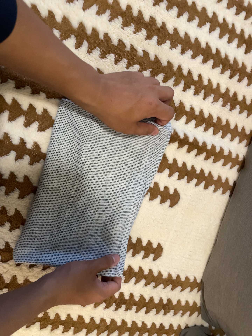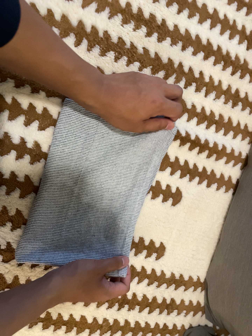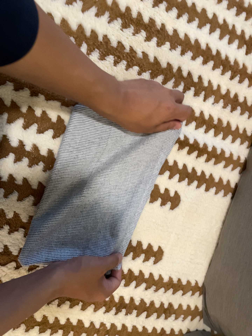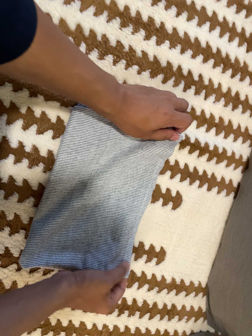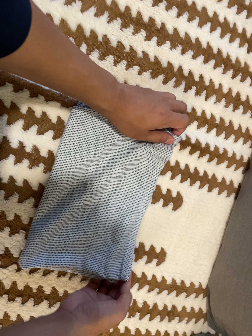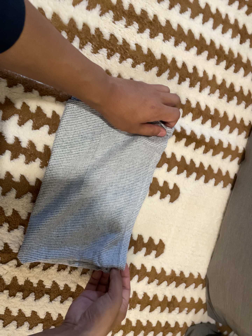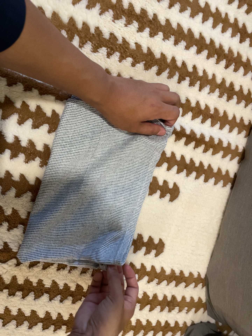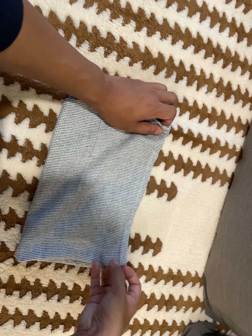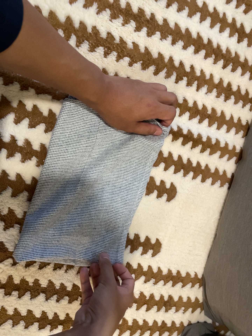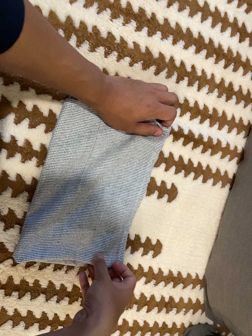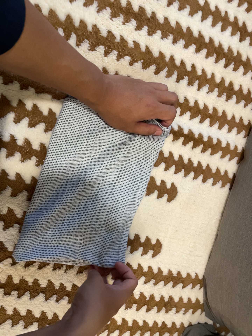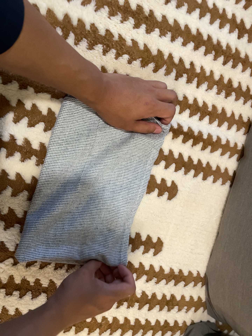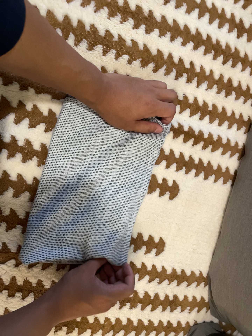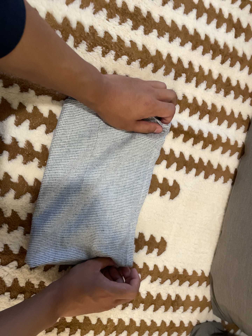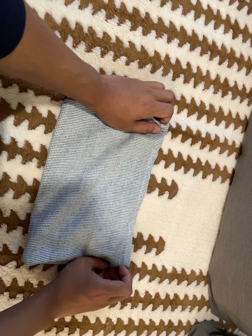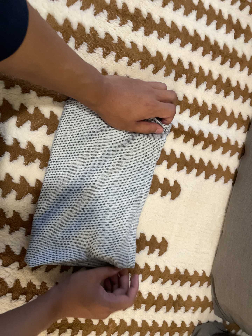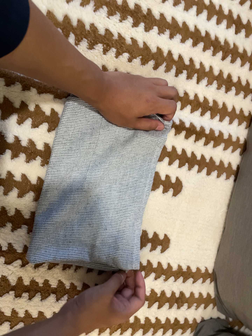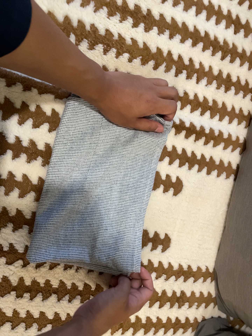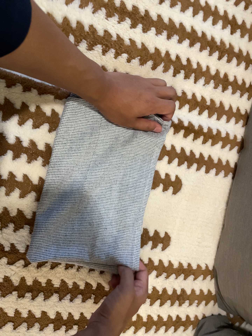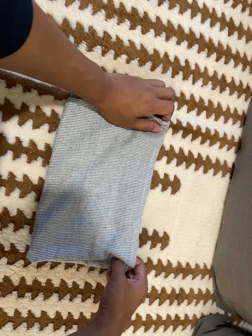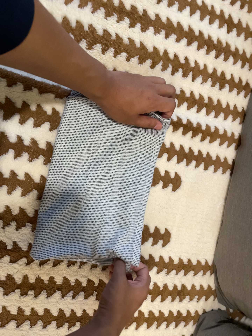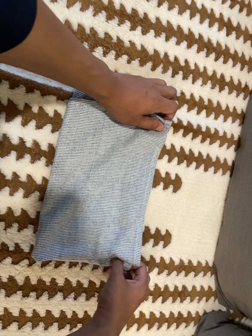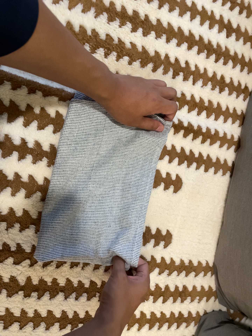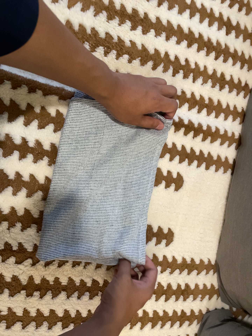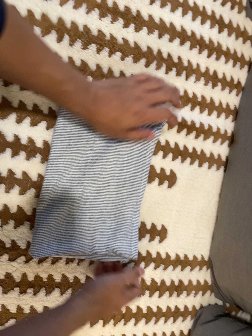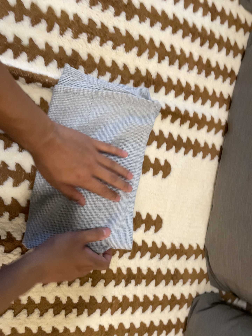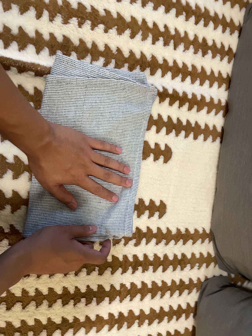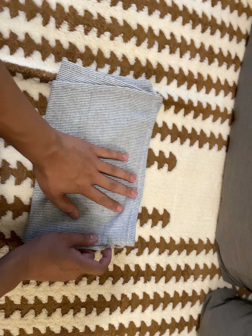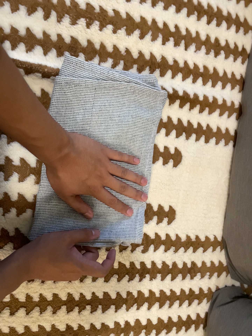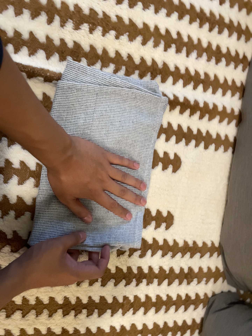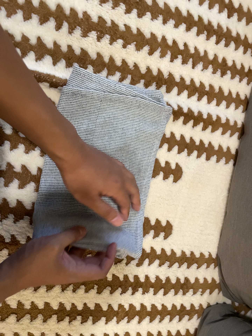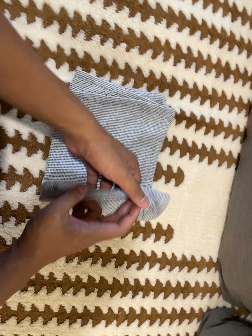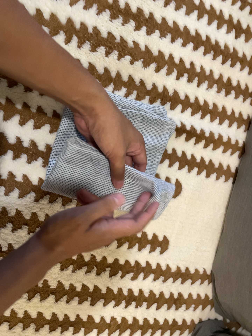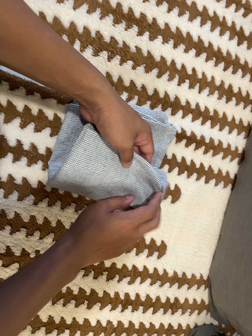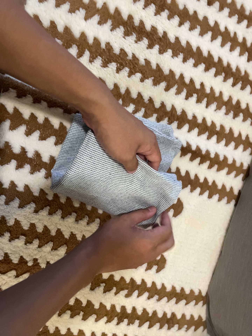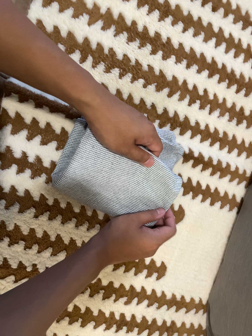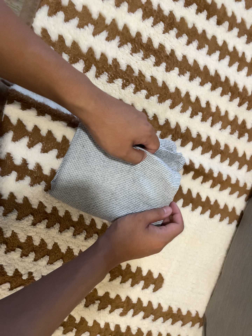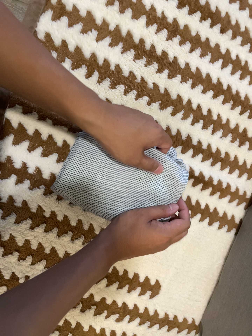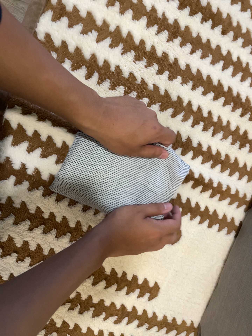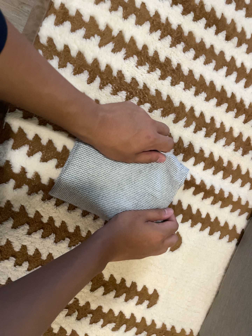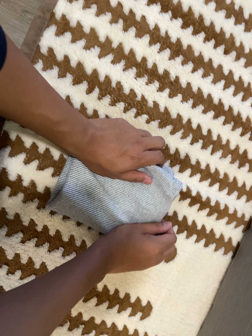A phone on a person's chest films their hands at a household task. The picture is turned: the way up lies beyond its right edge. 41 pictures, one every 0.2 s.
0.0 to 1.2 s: The camera shifts only a little, or ends up much as it began.
1.2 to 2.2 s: The camera keeps its place and its aim.
2.2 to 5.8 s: The camera shifts only a little, or ends up much as it began.
5.8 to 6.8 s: The camera travels toward the top of its view, about 6 cm, so close, fixed things drift downward. It rolls about its line of sight by about 10 degrees, and the scene rotates clockwise.
6.8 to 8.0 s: The camera shifts only a little, or ends up much as it began.
The film runs forward here.
